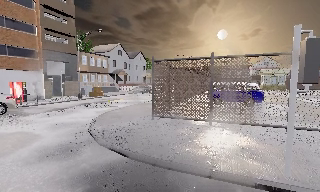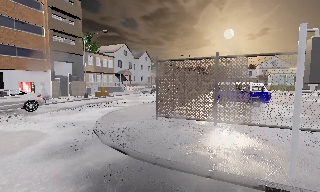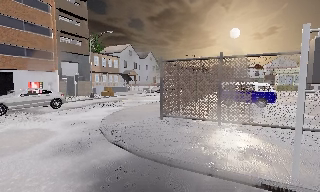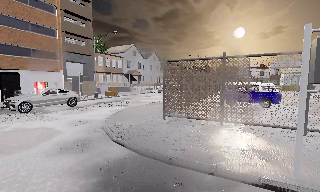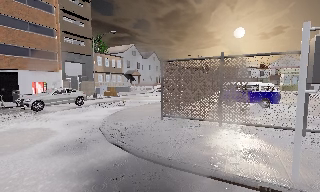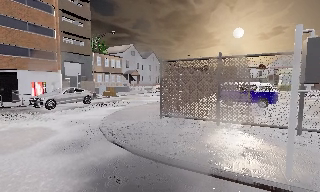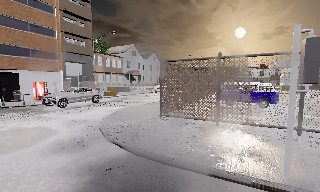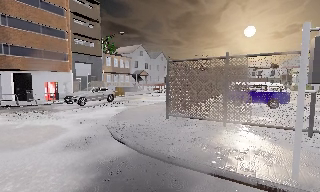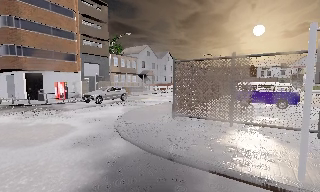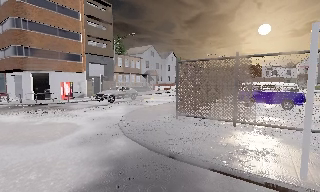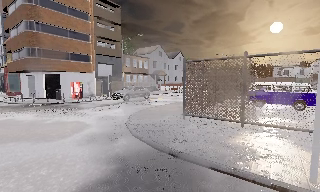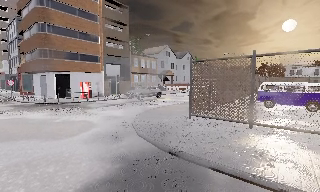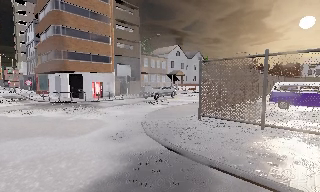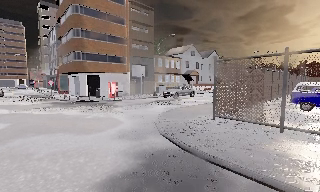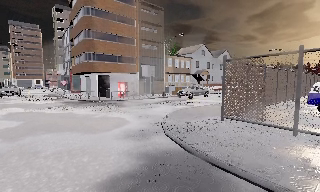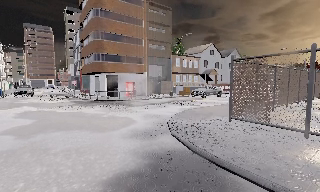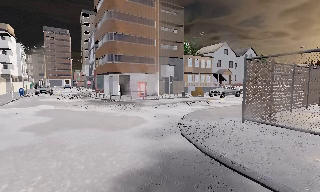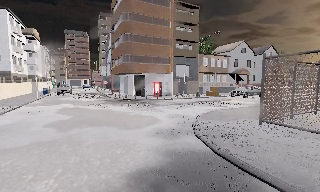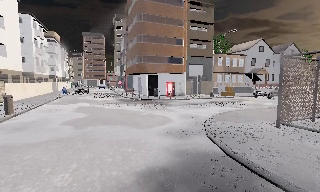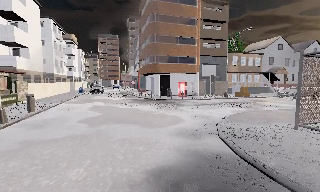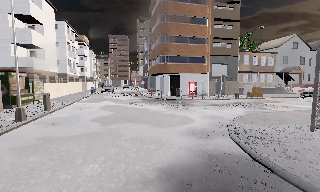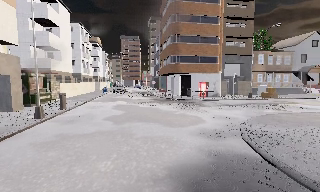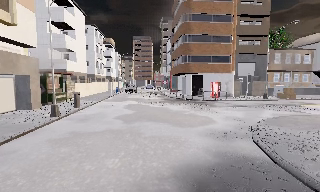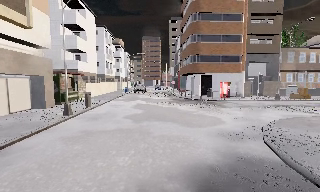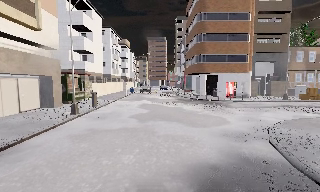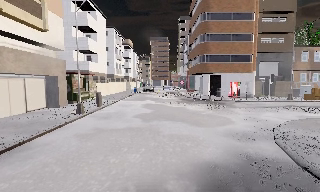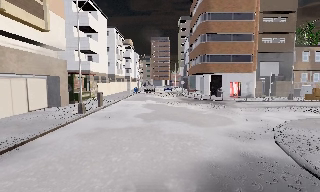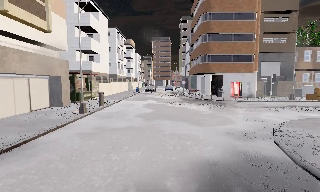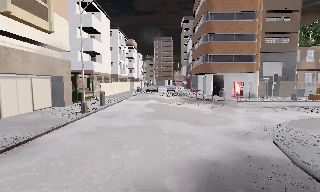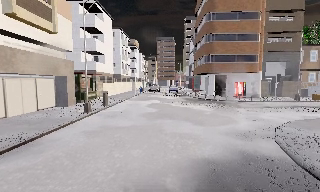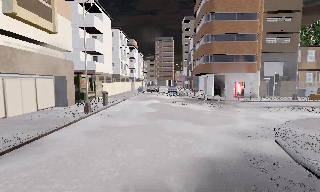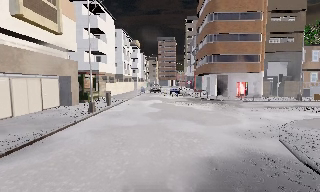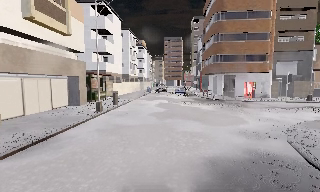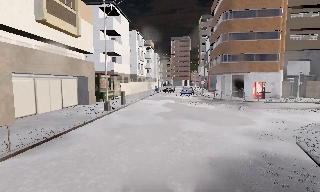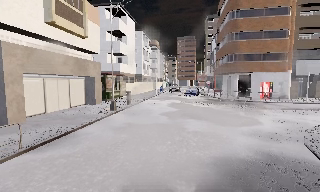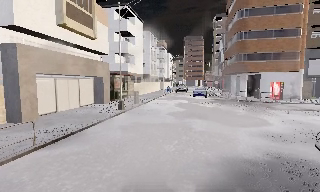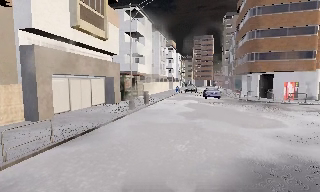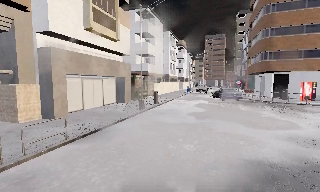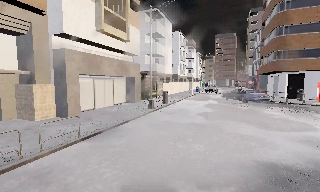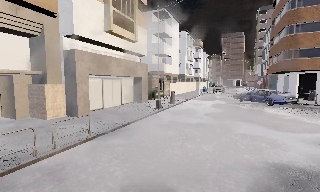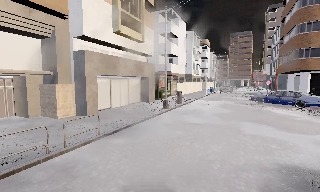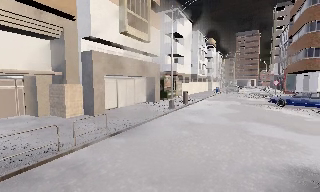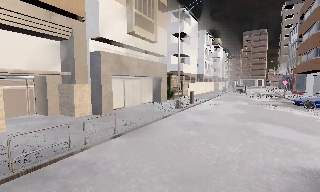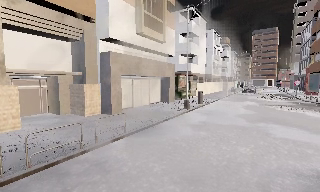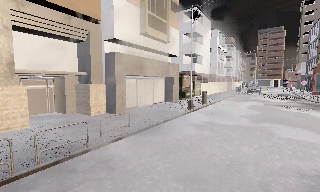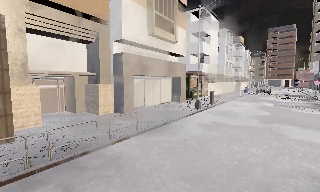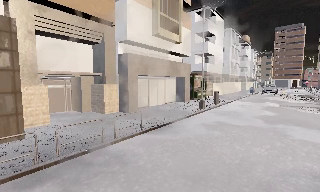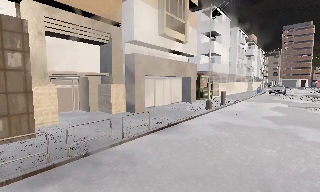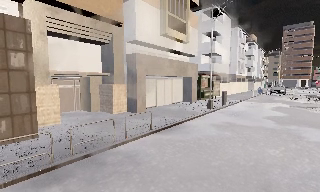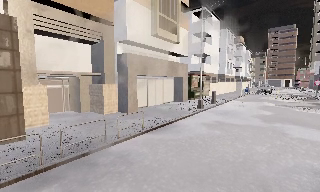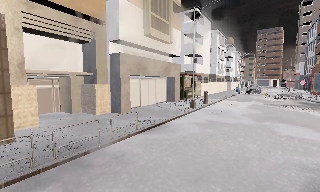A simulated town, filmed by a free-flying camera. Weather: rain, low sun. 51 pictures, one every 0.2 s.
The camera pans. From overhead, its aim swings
counterclockwise.
The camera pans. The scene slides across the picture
to the right.
0.0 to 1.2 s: The camera shifts only a little, or ends up much as it began.
1.2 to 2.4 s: The camera swings to its left by about 15 degrees, and the scene slides to the right.
2.4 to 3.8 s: The camera pans to its left, which is counterclockwise from overhead, by about 30 degrees. It travels to its right, about 0.5 m.
3.8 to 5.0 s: The camera swings to its left by about 15 degrees, and the scene slides to the right.
5.0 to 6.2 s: The camera shifts only a little, or ends up much as it began.
6.2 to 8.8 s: The camera pans to its left, which is counterclockwise from overhead, by about 30 degrees. It travels backward, about 1 m.
8.8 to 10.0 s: The camera shifts only a little, or ends up much as it began.
The film runs backward here.
